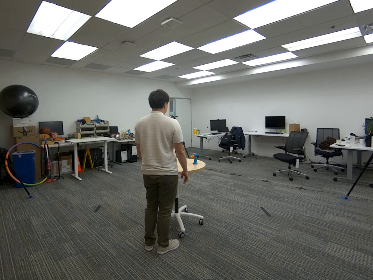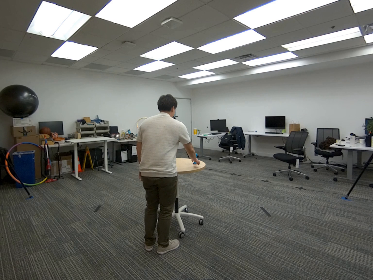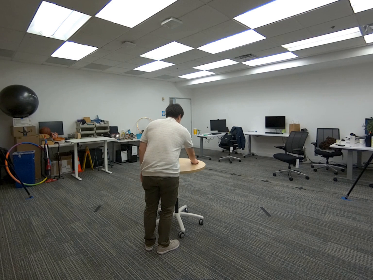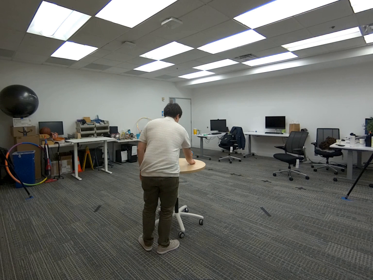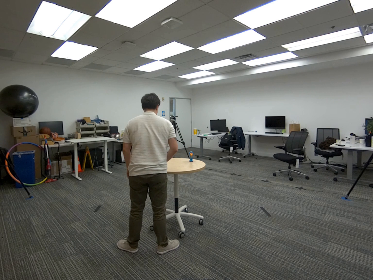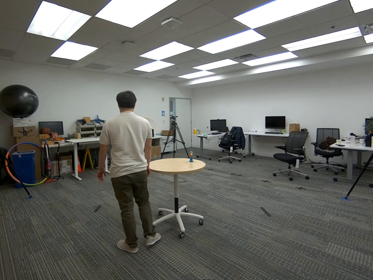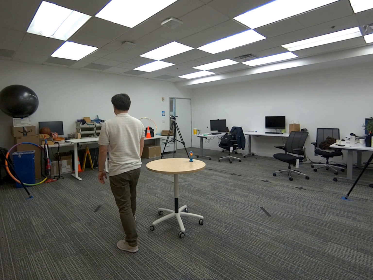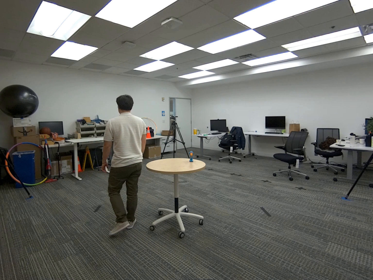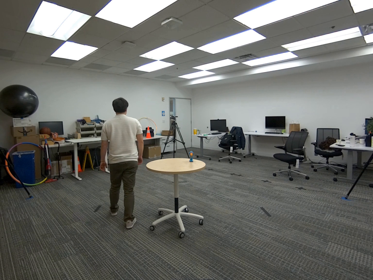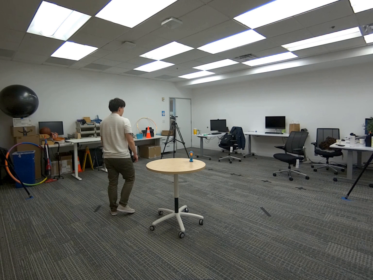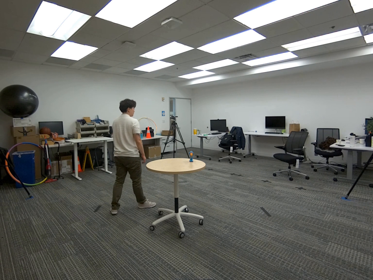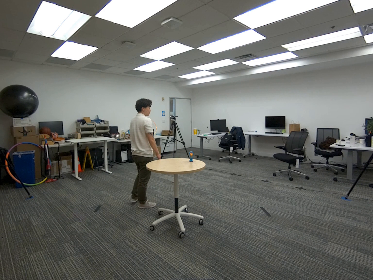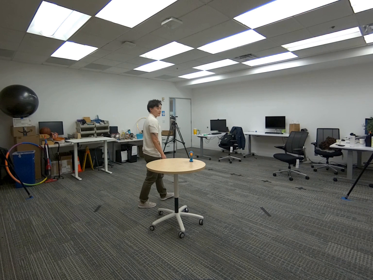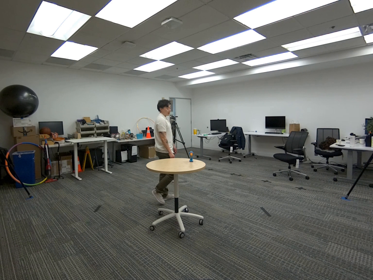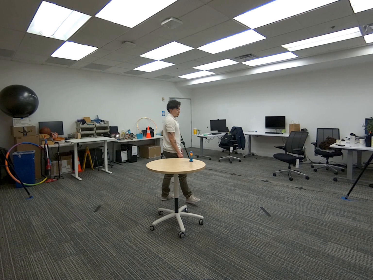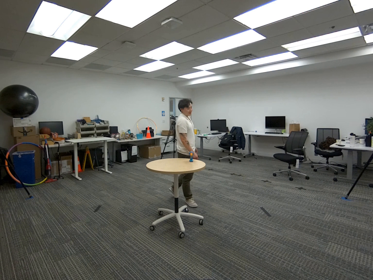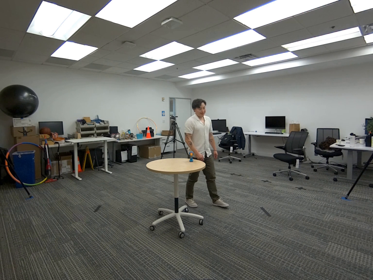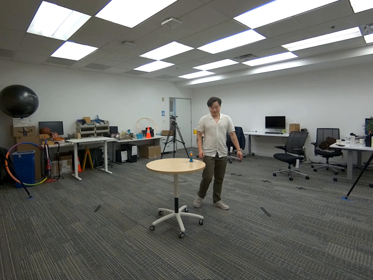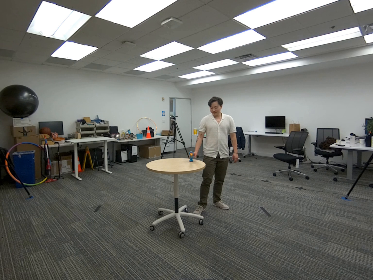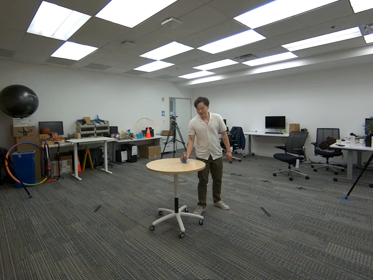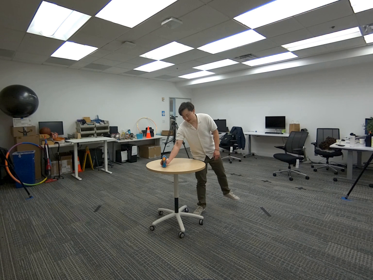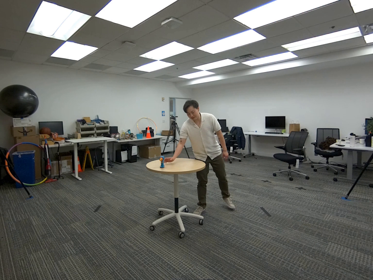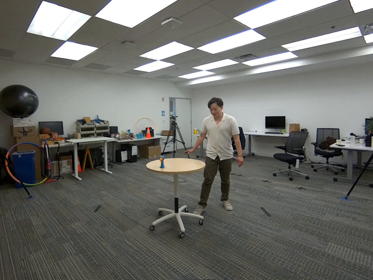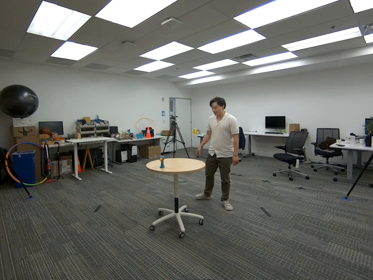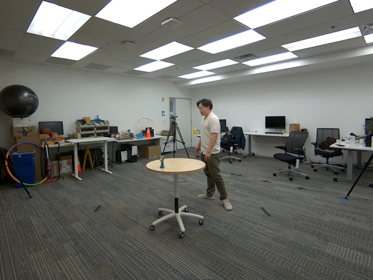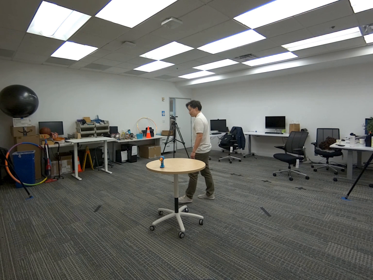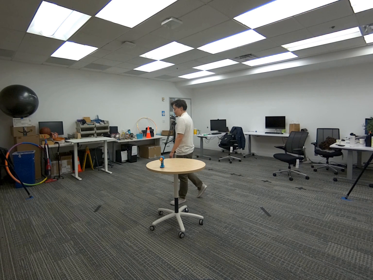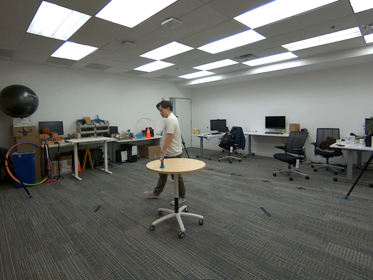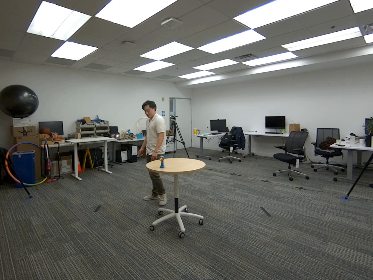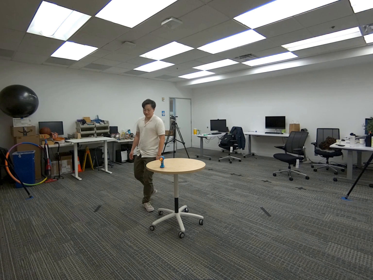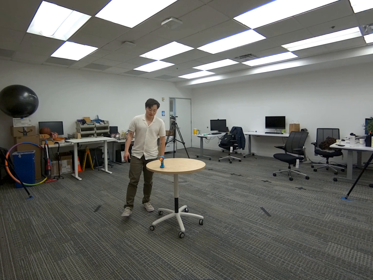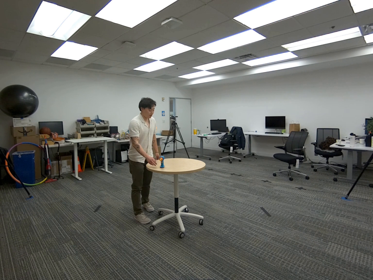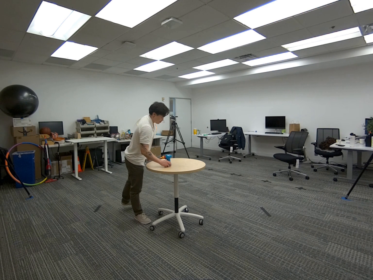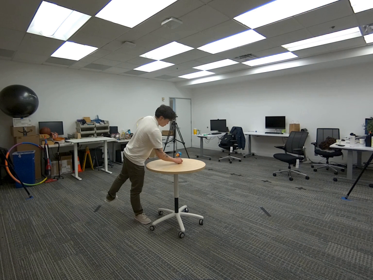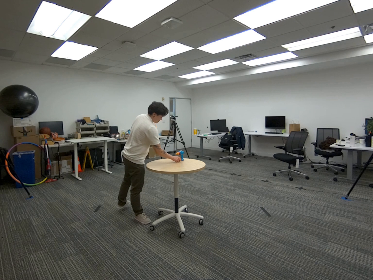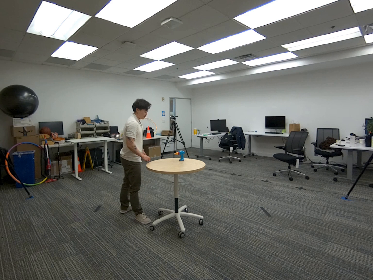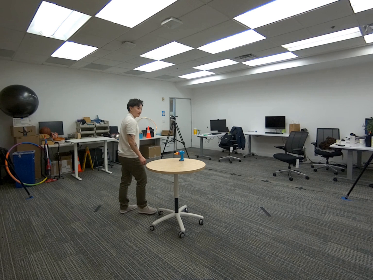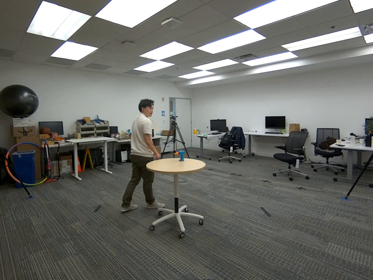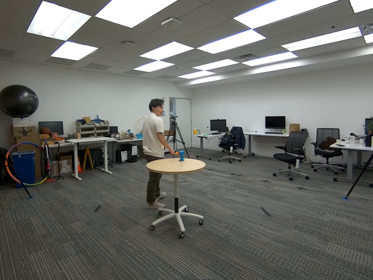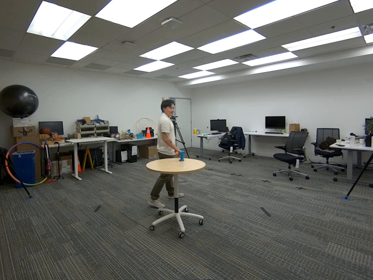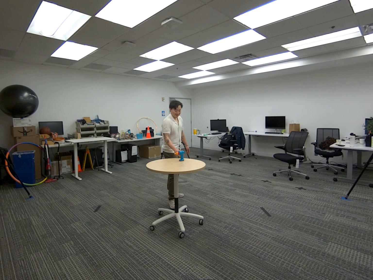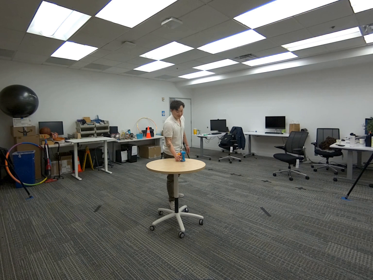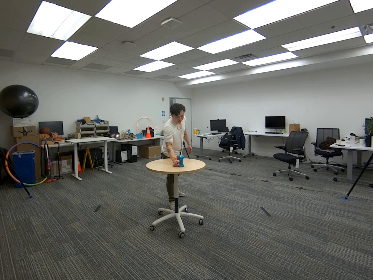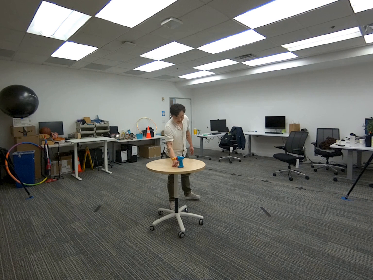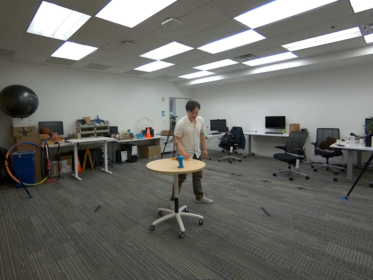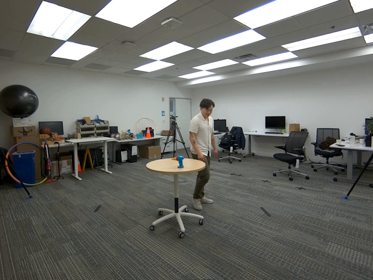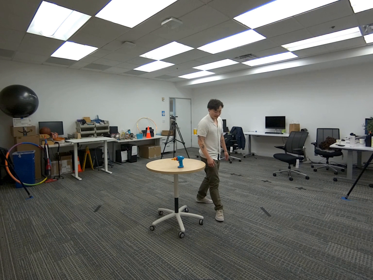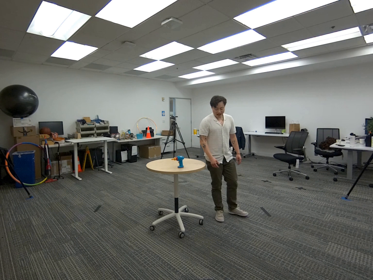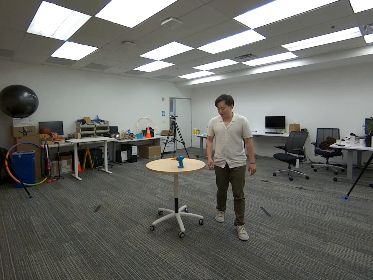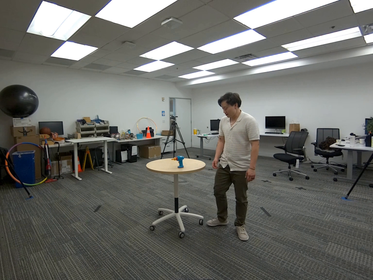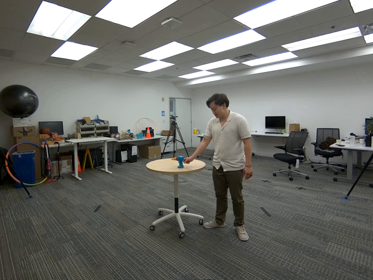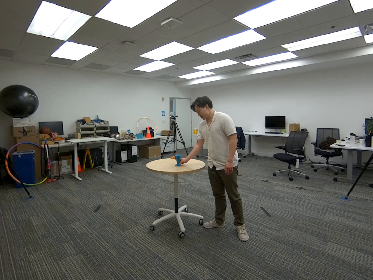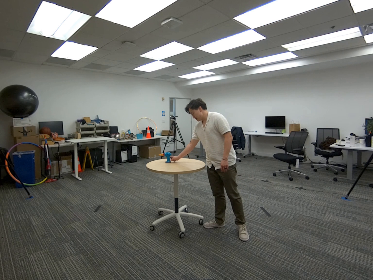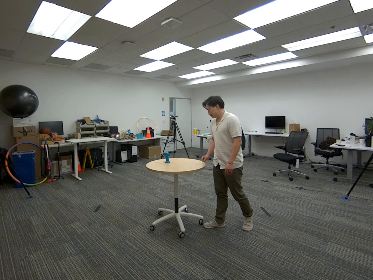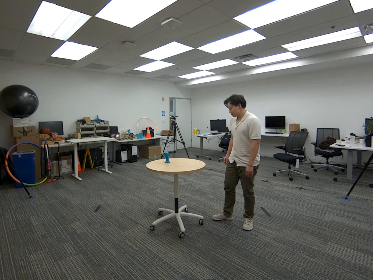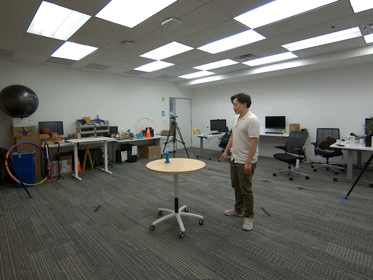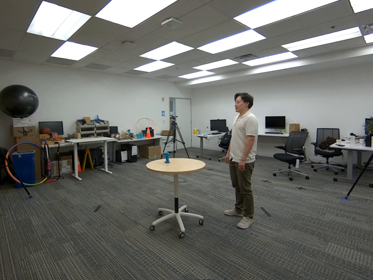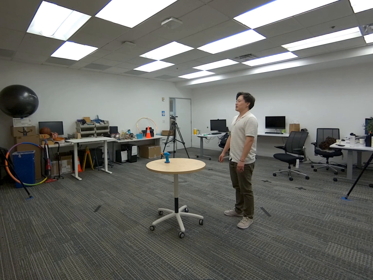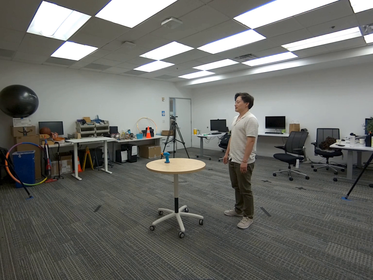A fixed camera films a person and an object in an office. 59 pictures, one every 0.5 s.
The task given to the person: Walk over to the toy drill on the round table and push the toy drill away from you.
